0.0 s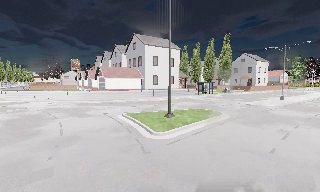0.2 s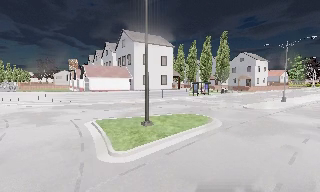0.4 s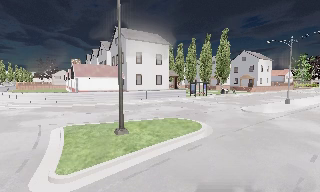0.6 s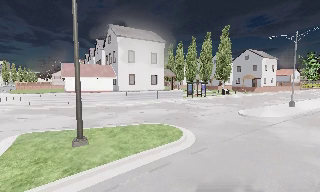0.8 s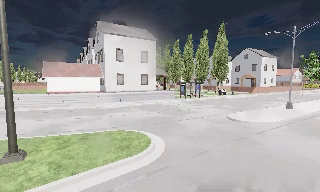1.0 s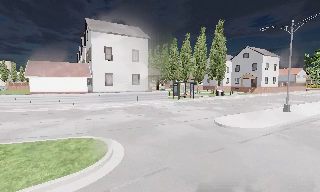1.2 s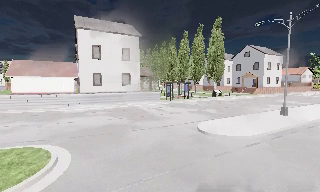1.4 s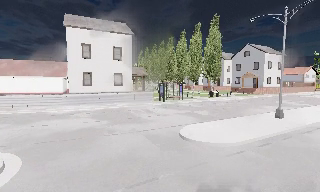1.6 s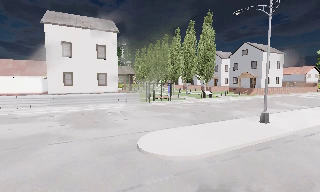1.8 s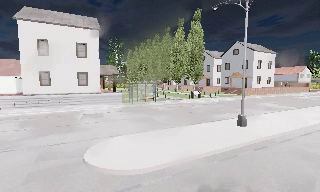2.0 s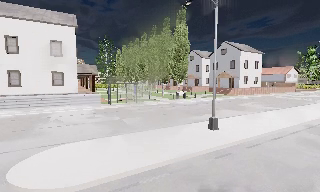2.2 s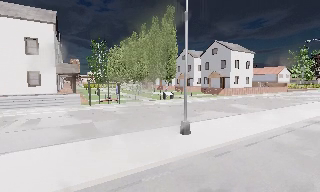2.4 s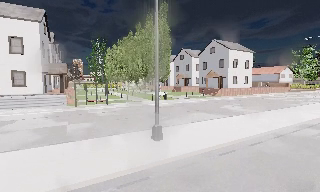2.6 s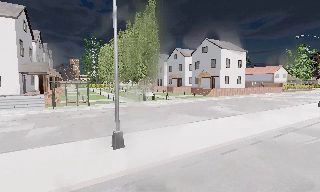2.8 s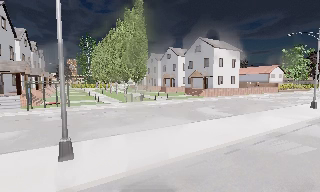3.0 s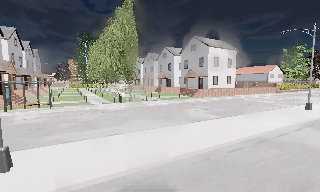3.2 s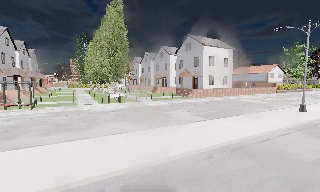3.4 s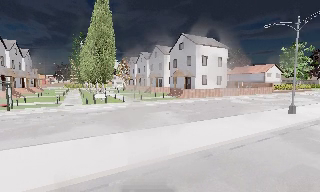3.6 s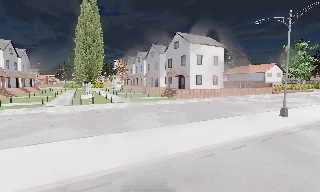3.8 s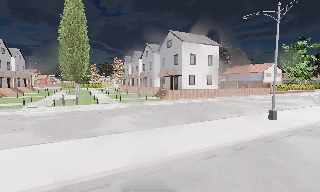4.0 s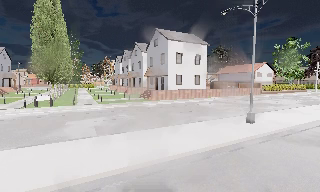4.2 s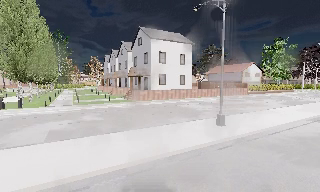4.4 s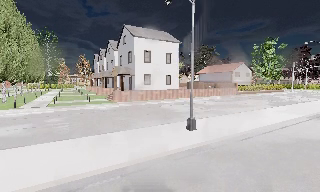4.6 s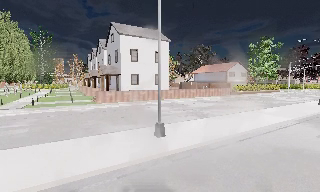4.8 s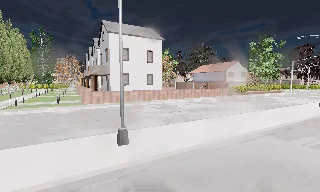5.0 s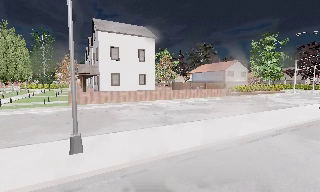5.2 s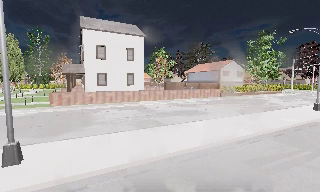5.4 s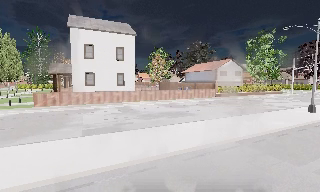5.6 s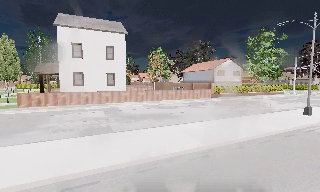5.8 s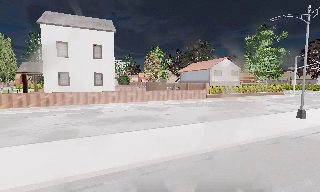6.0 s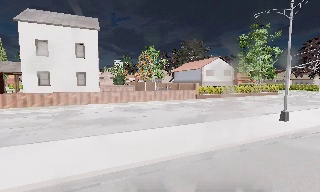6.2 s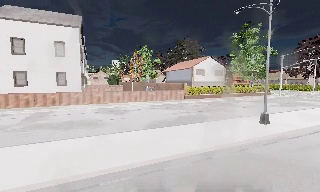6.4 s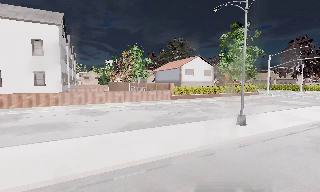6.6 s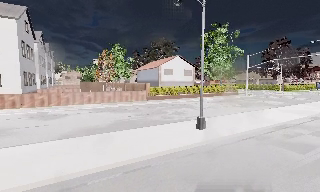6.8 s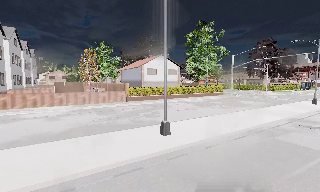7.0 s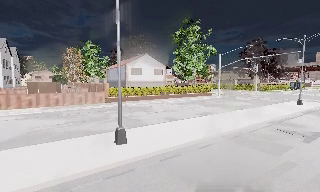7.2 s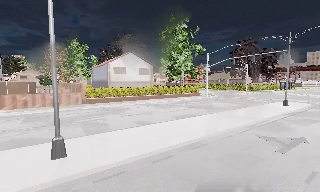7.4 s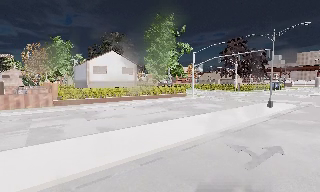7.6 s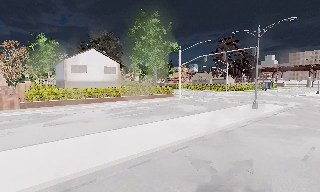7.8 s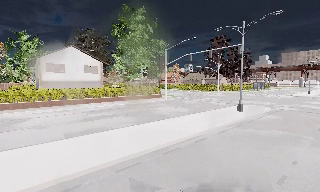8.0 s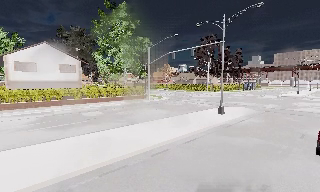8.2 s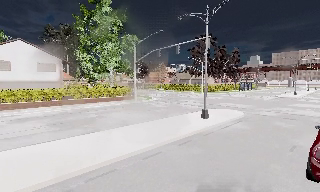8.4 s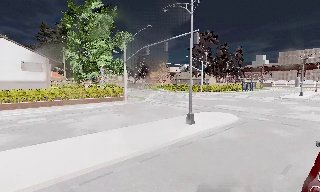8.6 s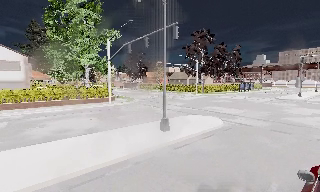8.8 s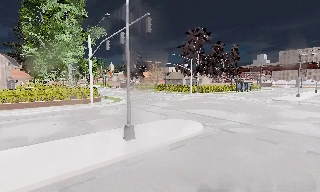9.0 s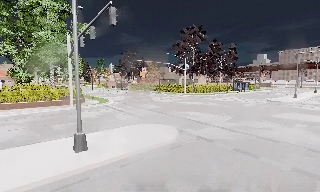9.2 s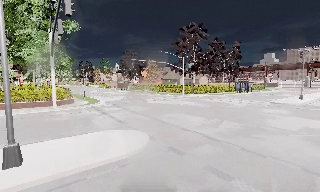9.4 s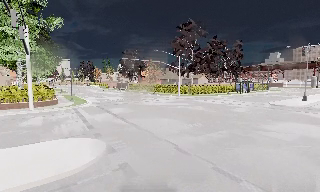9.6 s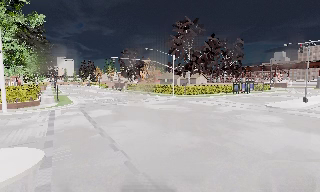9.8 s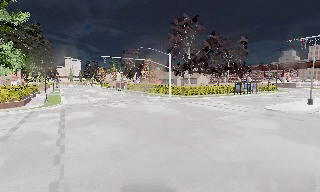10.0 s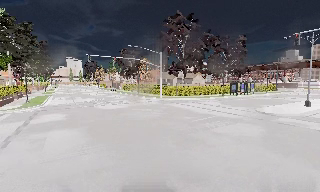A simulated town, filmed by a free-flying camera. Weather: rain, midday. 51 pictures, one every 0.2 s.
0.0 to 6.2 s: The camera pans to its left, which is counterclockwise from overhead, by about 10 degrees. It travels to its right and forward, about 60 m, so close, fixed things drift to the left.
6.2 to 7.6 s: The camera pans to its right, which is clockwise from overhead, by about 15 degrees. It travels to its right and forward, about 15 m, so close, fixed things drift to the left.
7.6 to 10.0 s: The camera travels to its right and forward, about 30 m, so close, fixed things drift to the left.
The film runs forward here.
